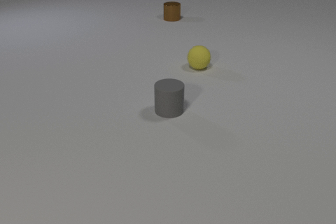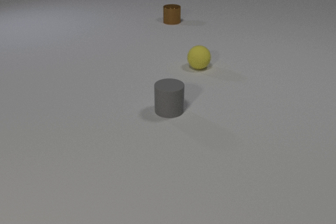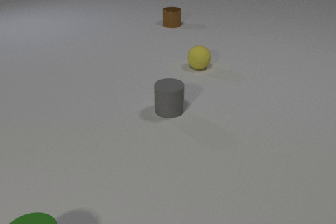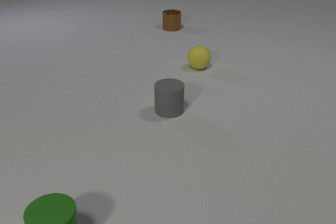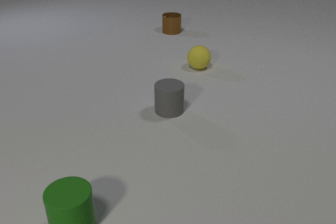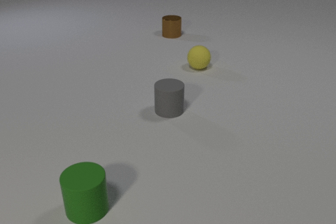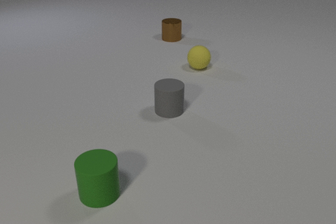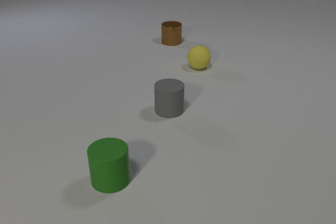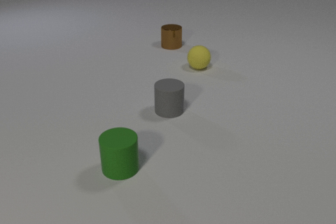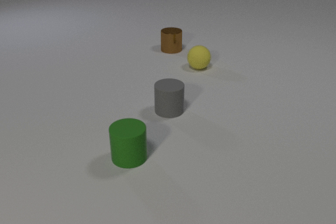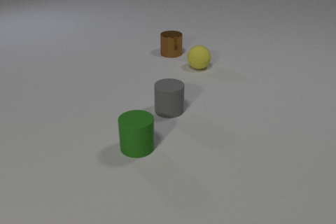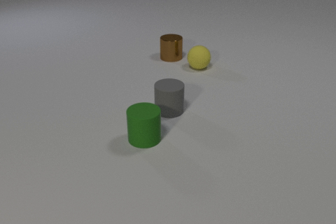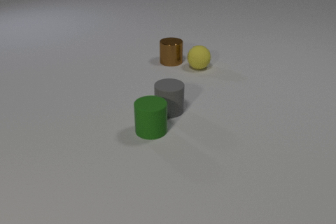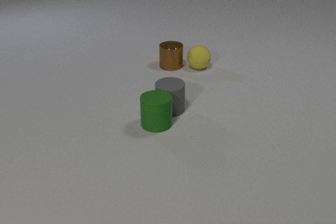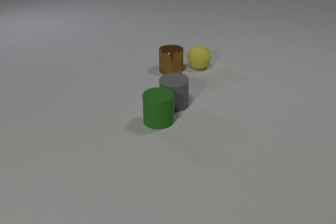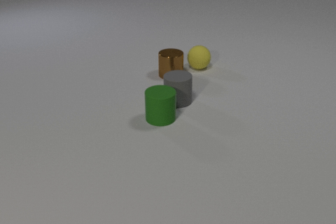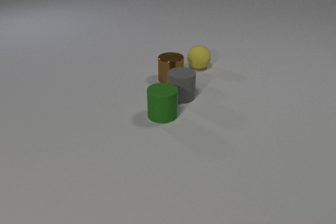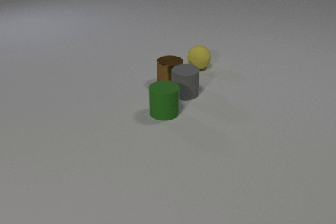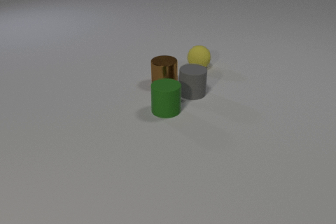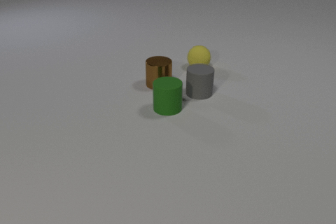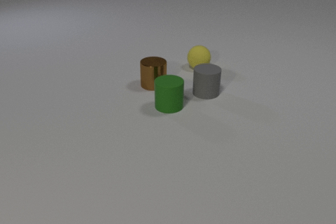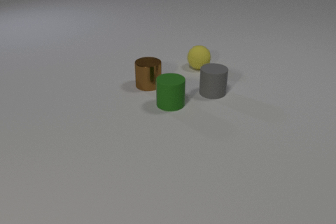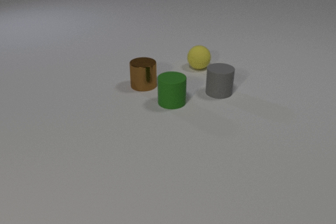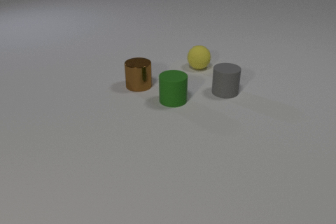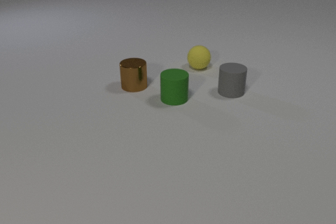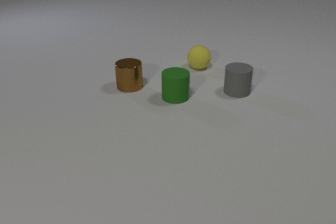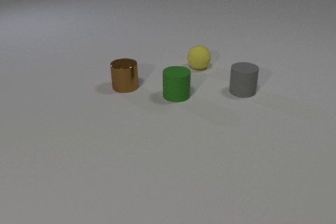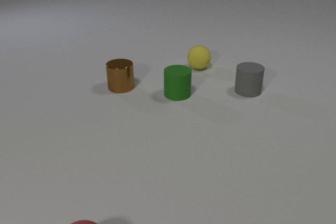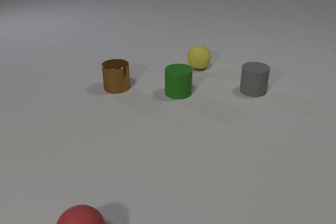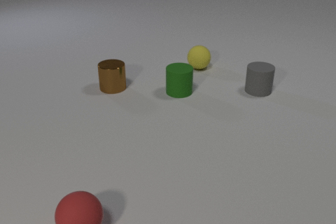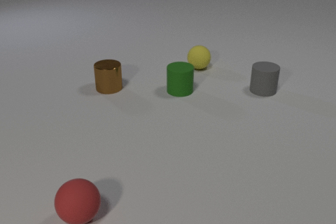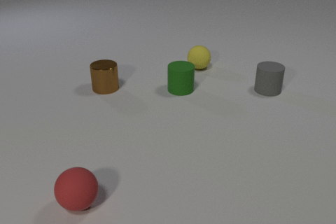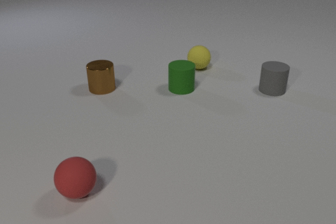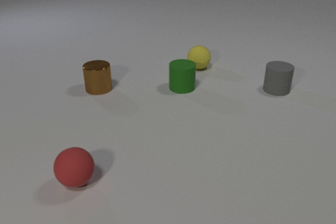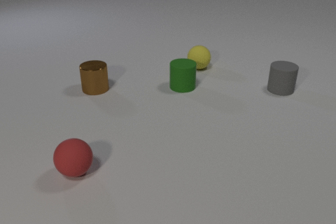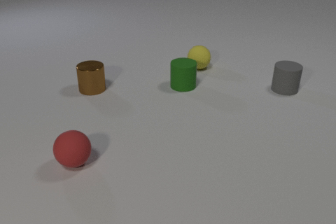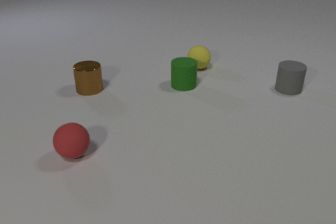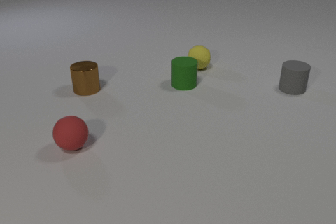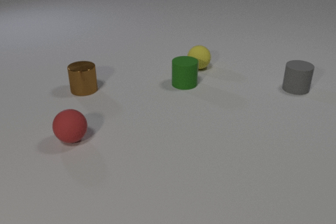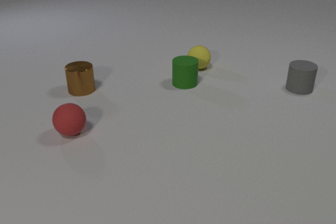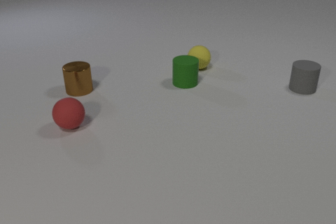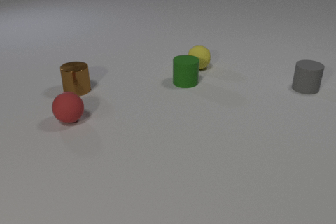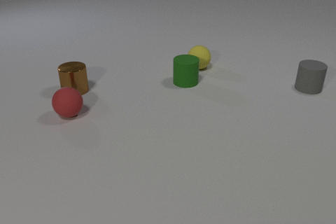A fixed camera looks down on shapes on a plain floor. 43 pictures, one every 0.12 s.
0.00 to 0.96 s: The green rubber cylinder comes in at the bottom edge, slides away from the camera and to the right. The brown metal cylinder slides toward the camera.
0.96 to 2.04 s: The green rubber cylinder slides away from the camera and to the right. The gray rubber cylinder slides away from the camera and to the right. The brown metal cylinder slides toward the camera. The green rubber cylinder and the gray rubber cylinder collide. The gray rubber cylinder and the brown metal cylinder collide.
2.04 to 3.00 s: The green rubber cylinder slides away from the camera. The gray rubber cylinder slides to the right. The brown metal cylinder slides to the left.
3.00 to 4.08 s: The green rubber cylinder slides away from the camera. The gray rubber cylinder slides to the right. The brown metal cylinder slides to the left. The red rubber sphere comes in at the bottom edge, rolls away from the camera.
4.08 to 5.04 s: The green rubber cylinder slides away from the camera. The gray rubber cylinder slides to the right and away from the camera. The brown metal cylinder slides to the left. The red rubber sphere rolls away from the camera.
What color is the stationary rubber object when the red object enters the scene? yellow.
How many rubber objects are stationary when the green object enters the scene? 2.
How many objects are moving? 4.
